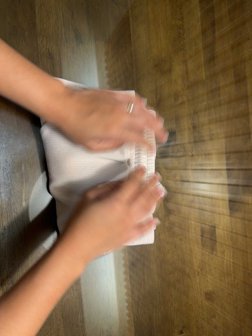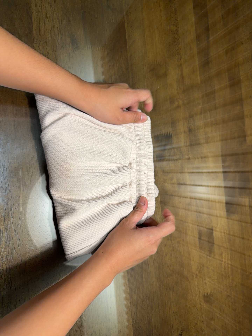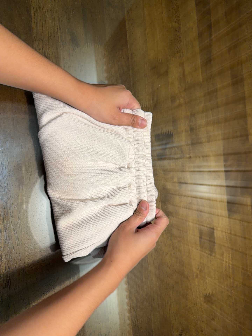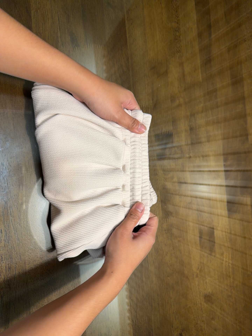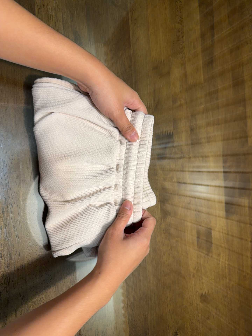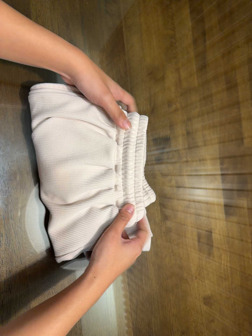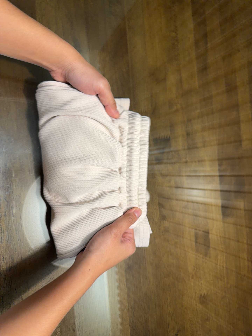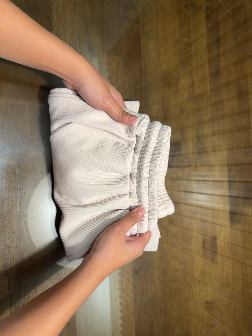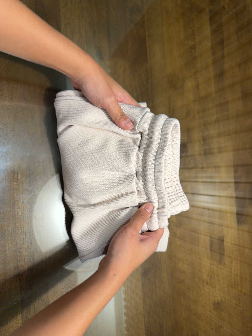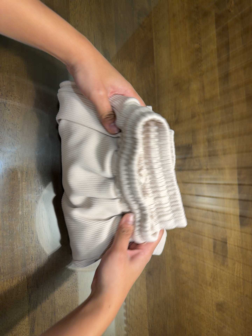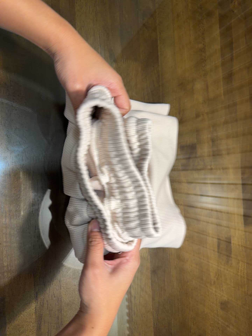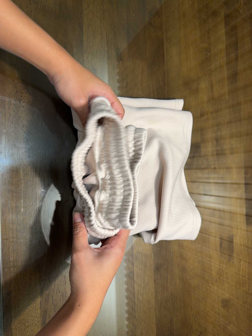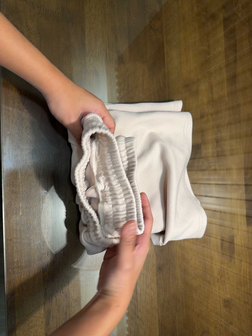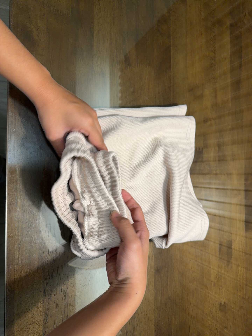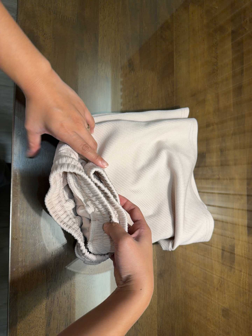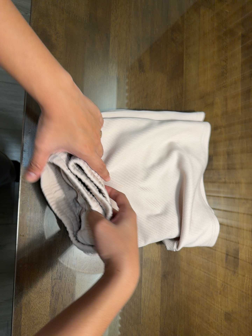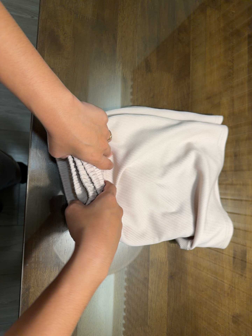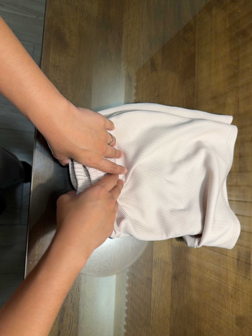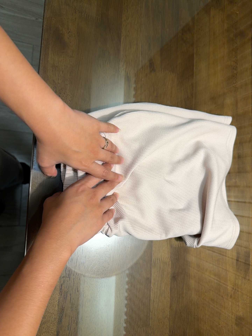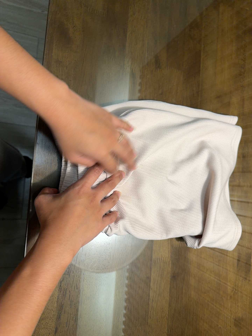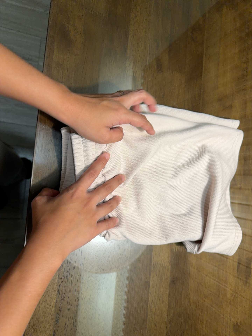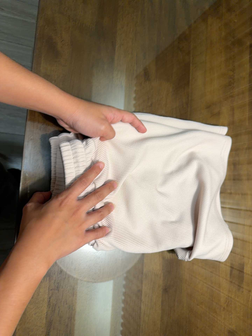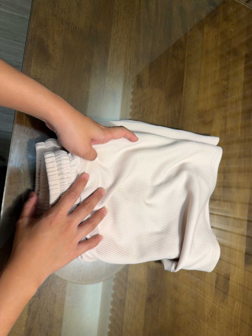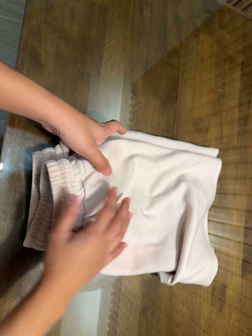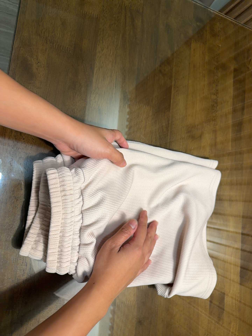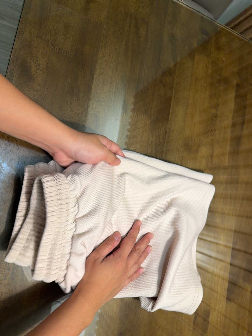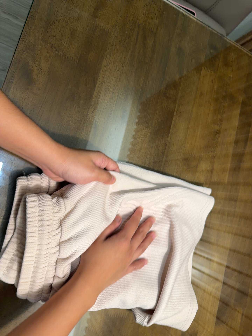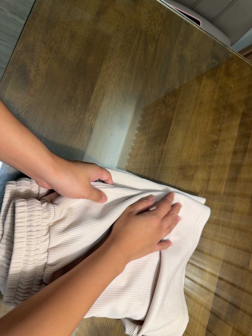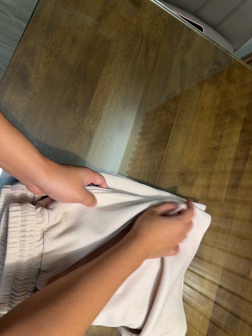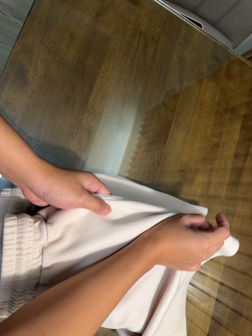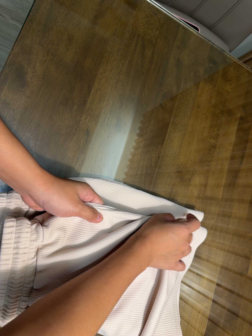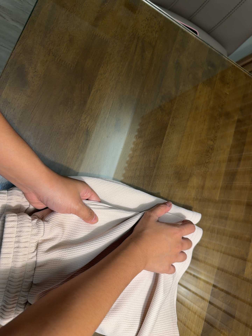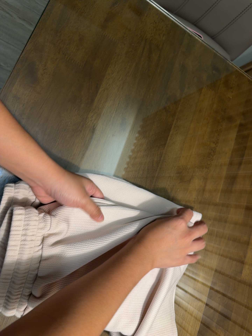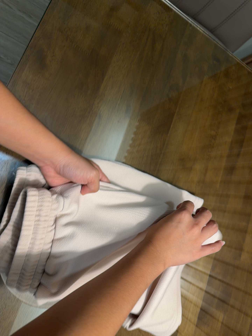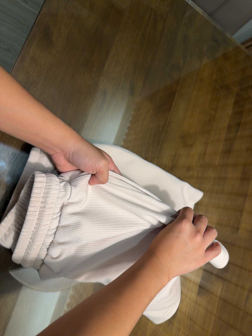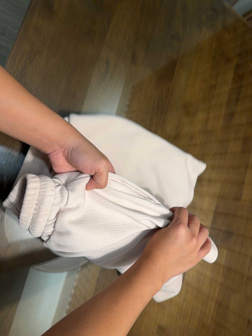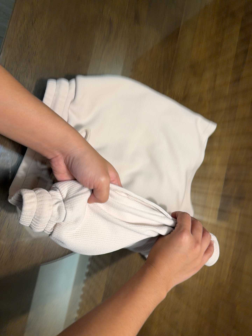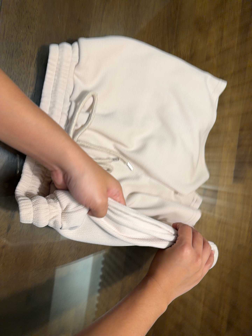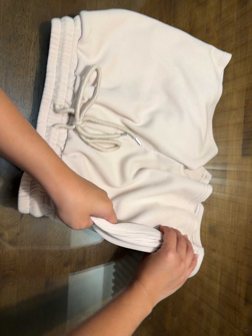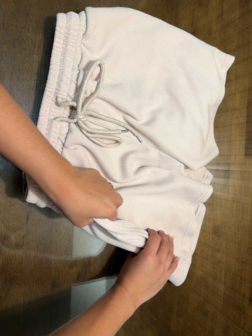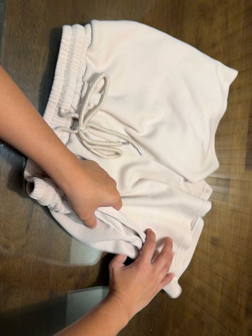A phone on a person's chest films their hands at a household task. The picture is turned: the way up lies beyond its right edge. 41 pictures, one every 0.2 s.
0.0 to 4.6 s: The camera travels to its left, about 6 cm, so close, fixed things drift to the right. It rolls about its line of sight by about 10 degrees, and the scene rotates clockwise.
4.6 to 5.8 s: The camera travels to its right, about 7 cm, so close, fixed things drift to the left. It rolls about its line of sight by about 10 degrees, and the scene rotates clockwise.
5.8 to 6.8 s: The camera travels toward the bottom of its view, to its left and backward, about 10 cm, so close, fixed things drift upward.
6.8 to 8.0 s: The camera travels toward the bottom of its view and to its left, about 12 cm, so close, fixed things drift upward. Its aim tips toward the bottom of its view by about 10 degrees, and the scene shifts upward. It rolls about its line of sight by about 15 degrees, and the scene rotates counterclockwise.
The film runs backward here.
